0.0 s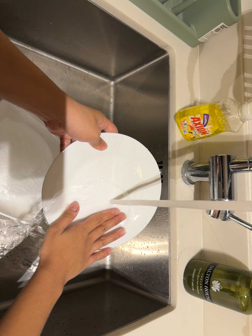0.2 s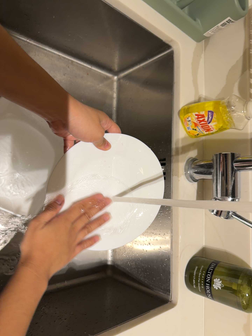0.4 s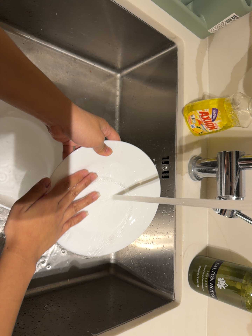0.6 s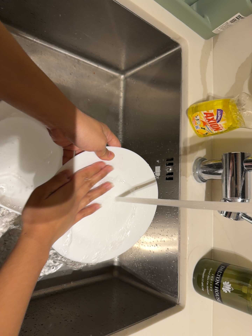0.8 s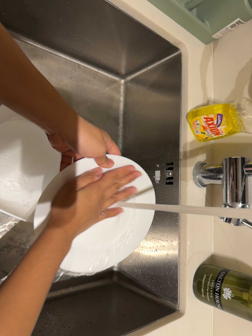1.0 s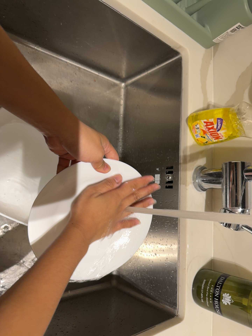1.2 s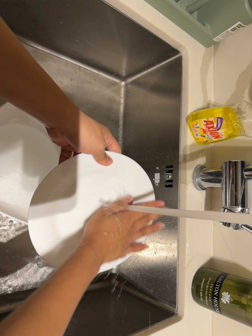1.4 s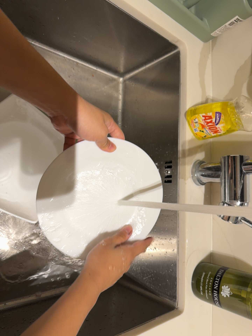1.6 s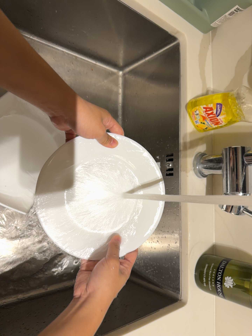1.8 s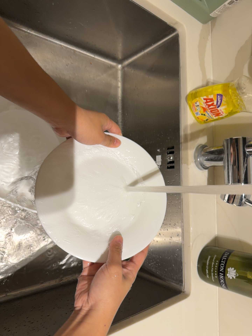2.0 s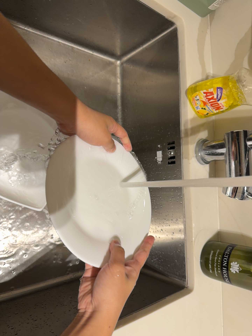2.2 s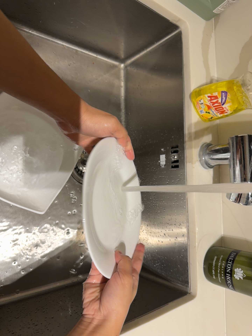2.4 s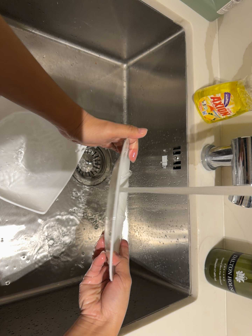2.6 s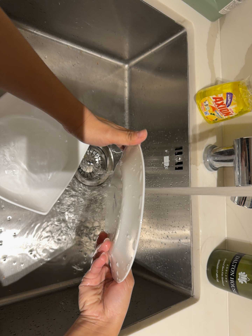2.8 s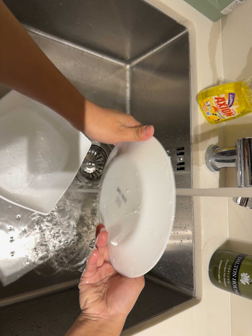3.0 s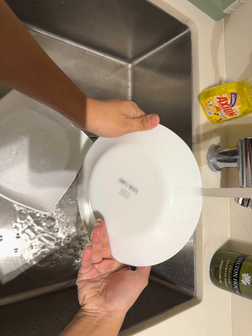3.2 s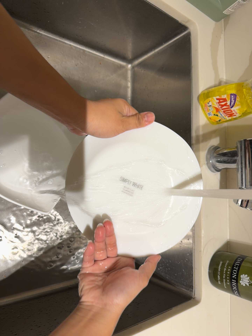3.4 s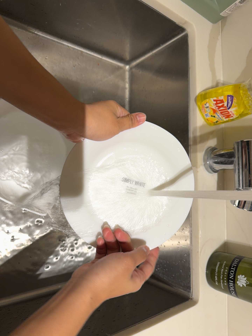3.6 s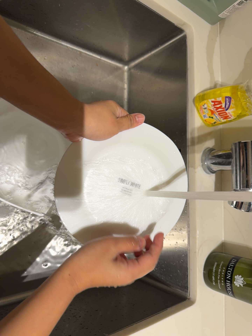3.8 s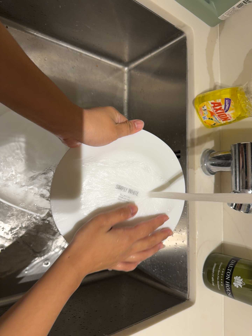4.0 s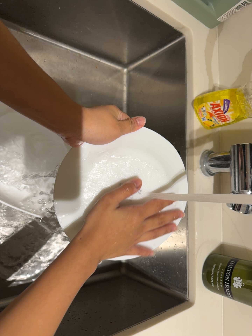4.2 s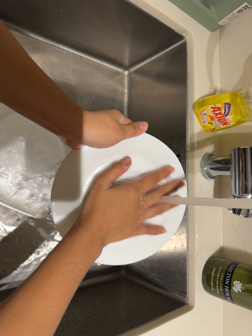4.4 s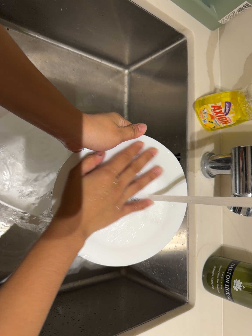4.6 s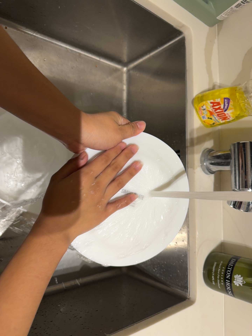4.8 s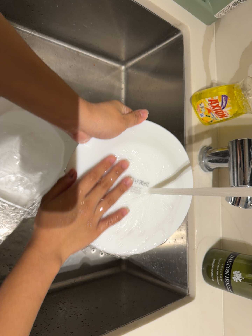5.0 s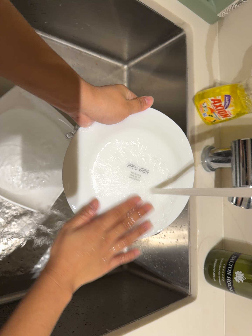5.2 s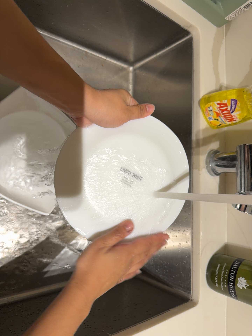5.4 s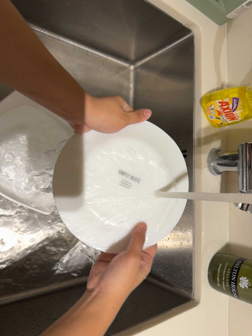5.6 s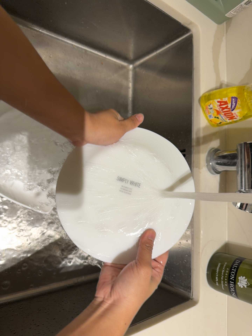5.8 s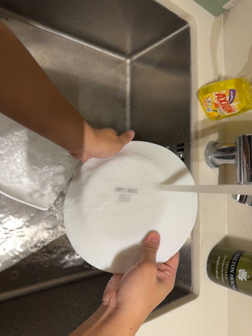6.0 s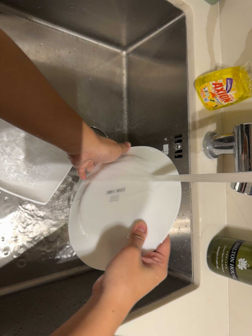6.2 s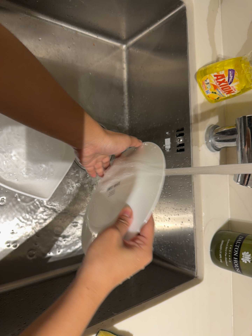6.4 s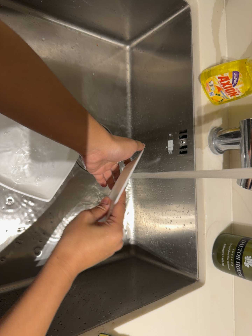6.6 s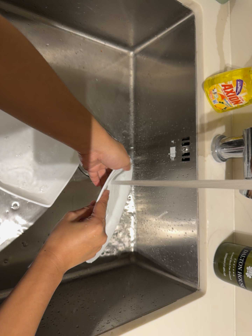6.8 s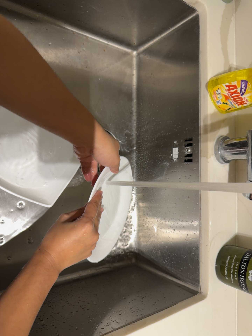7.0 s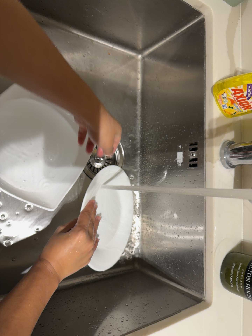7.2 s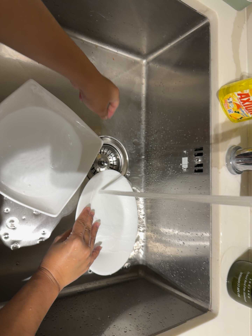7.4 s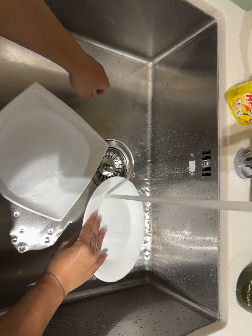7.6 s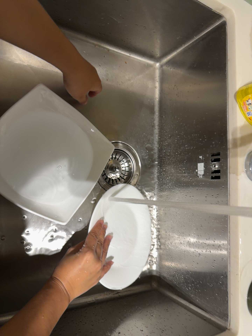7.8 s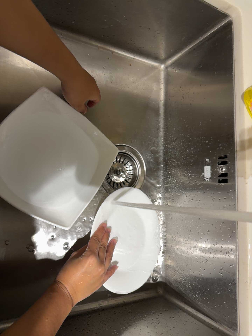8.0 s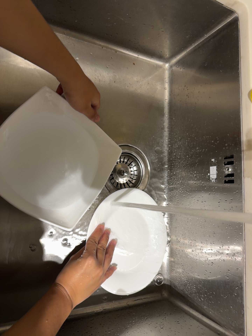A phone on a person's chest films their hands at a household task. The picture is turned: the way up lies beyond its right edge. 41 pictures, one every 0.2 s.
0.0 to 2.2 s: The camera shifts only a little, or ends up much as it began.
2.2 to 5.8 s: The camera shifts only a little, or ends up much as it began.
5.8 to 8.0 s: The scene slides to the right, as the camera pans about 10 degrees to its left. It travels forward, about 7 cm, so what stands in front looms larger.
The film runs forward here.
